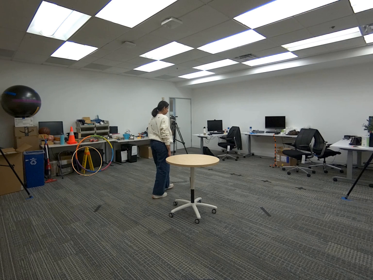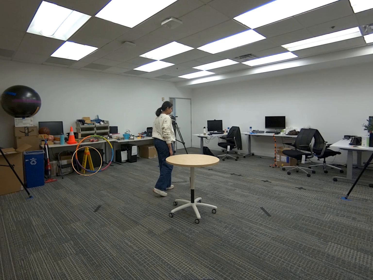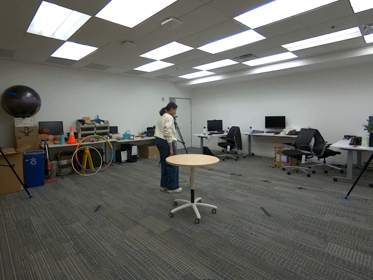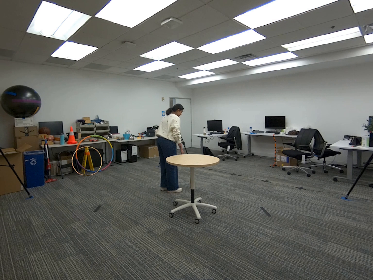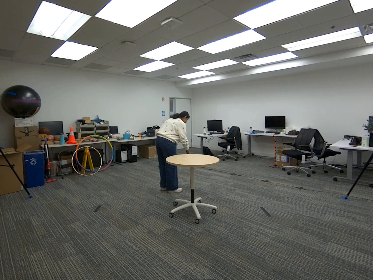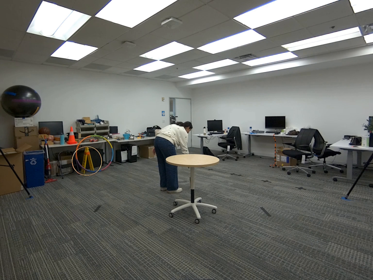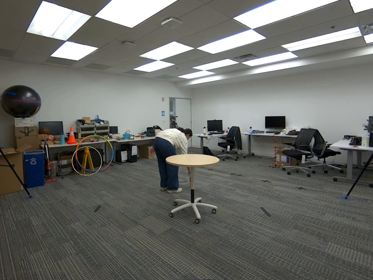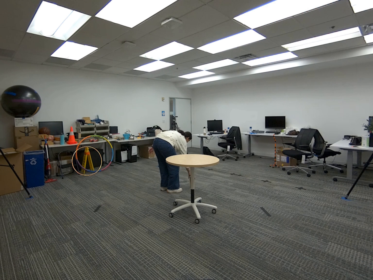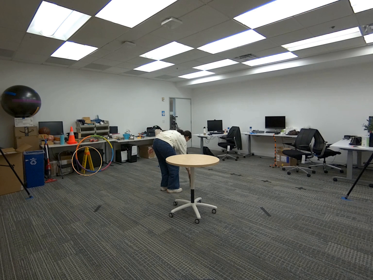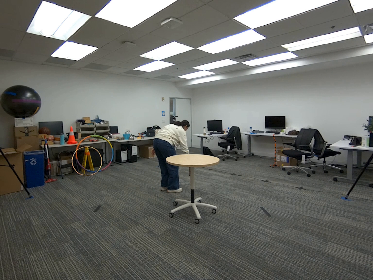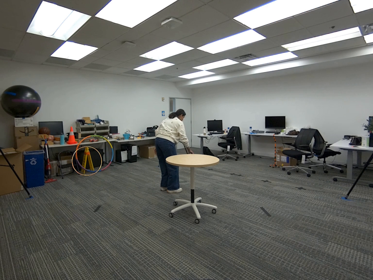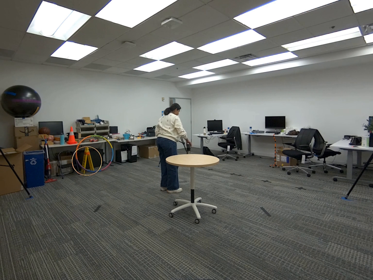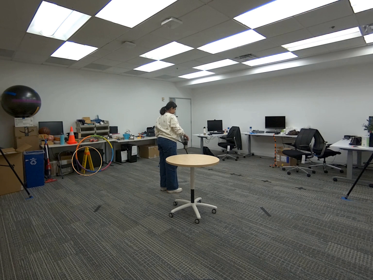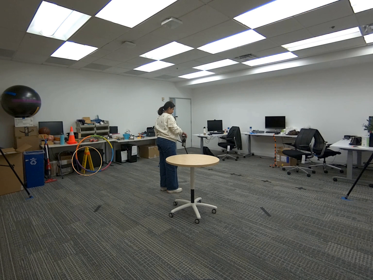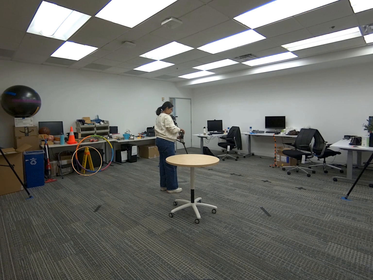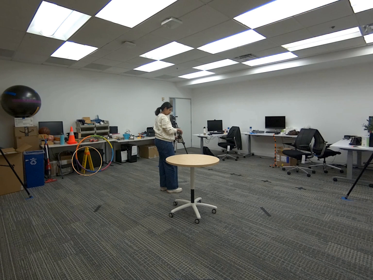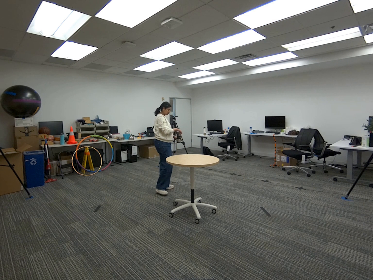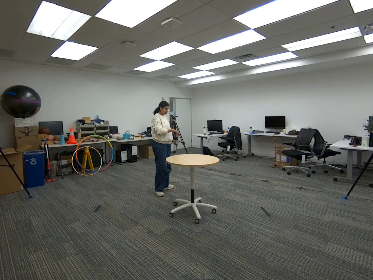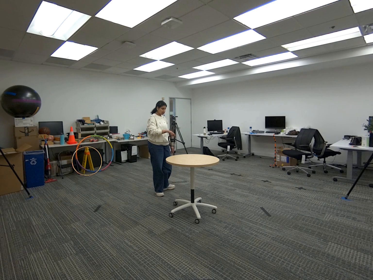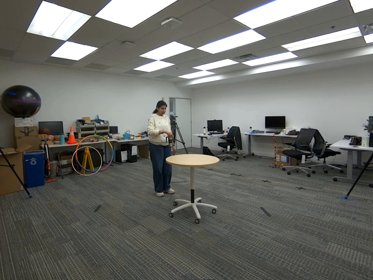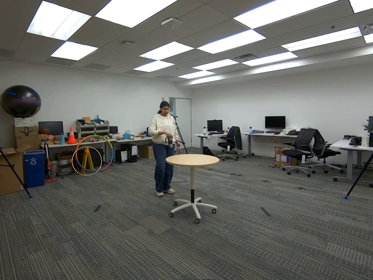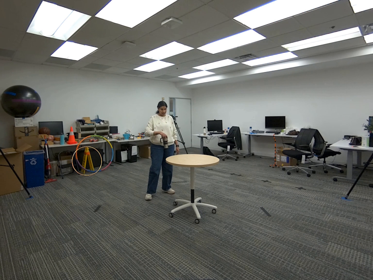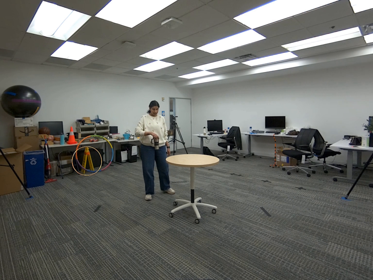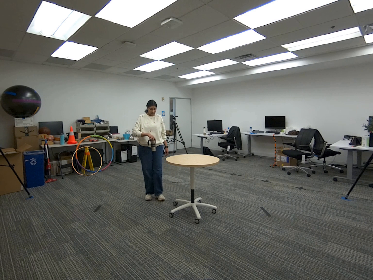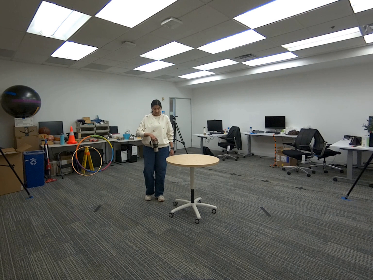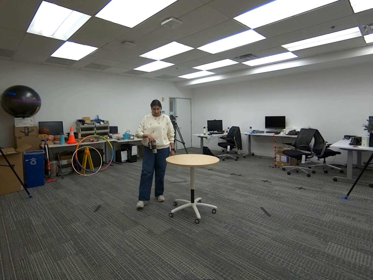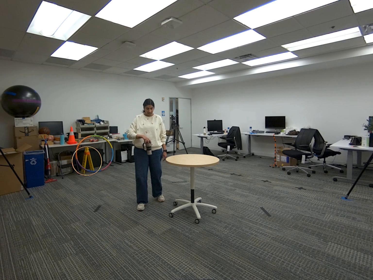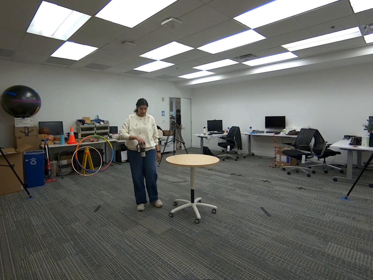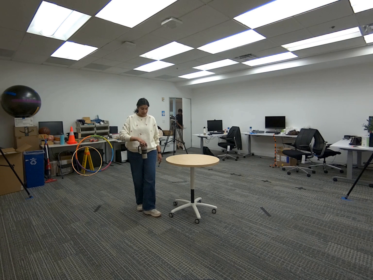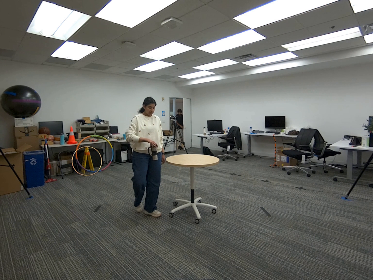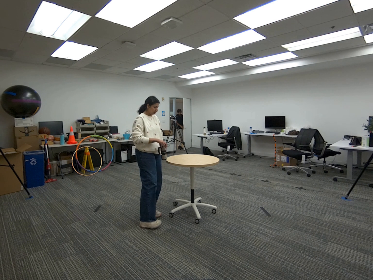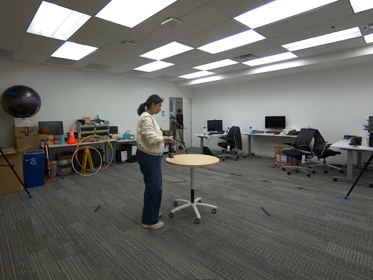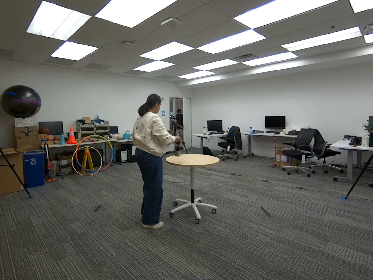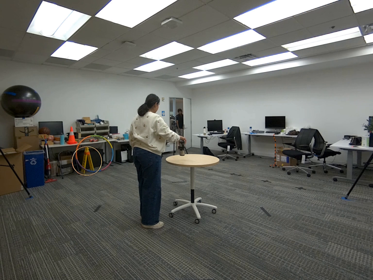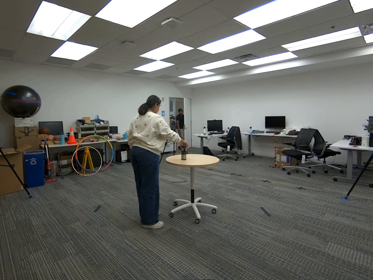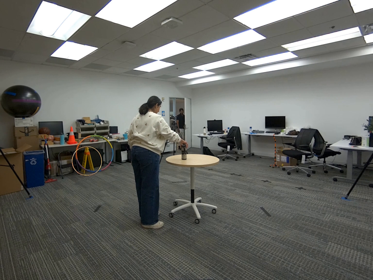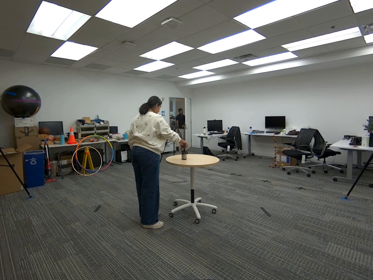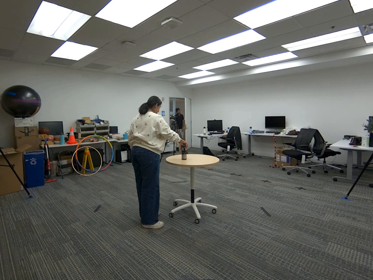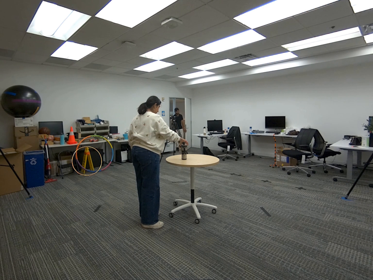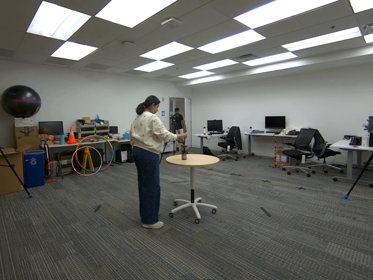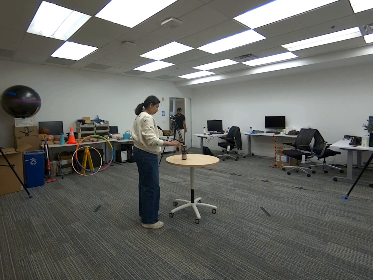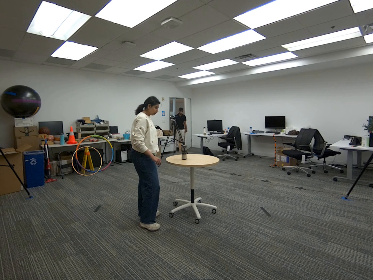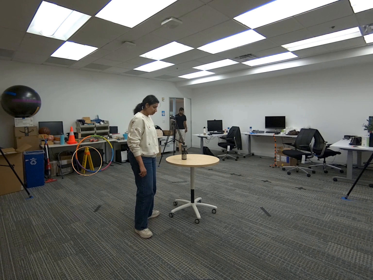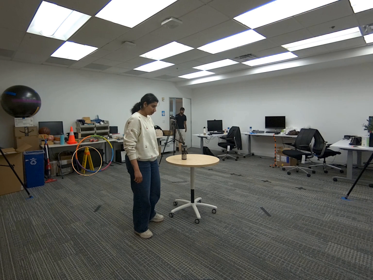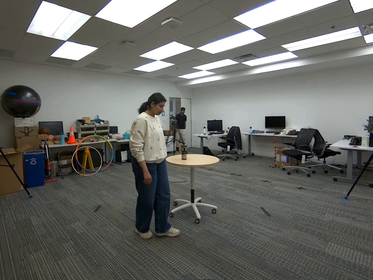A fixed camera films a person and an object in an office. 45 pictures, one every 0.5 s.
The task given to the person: Walk to the coffee mug on the ground, pick it up with your right hand and place the mug on the round table.
